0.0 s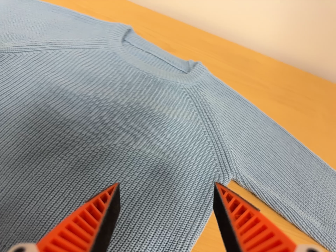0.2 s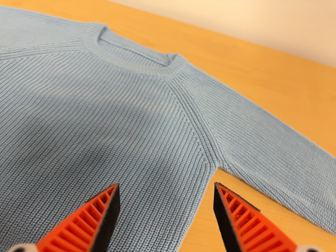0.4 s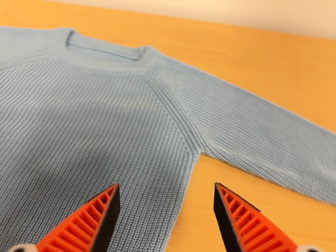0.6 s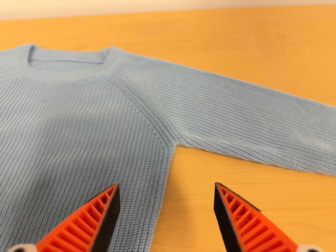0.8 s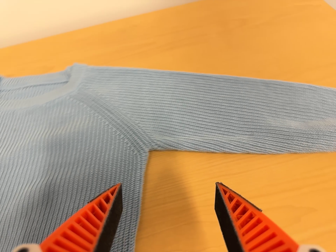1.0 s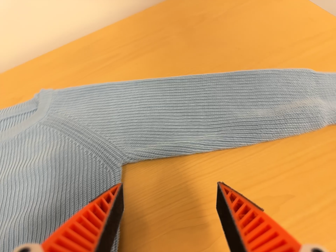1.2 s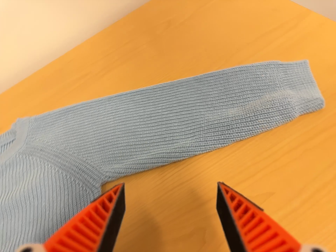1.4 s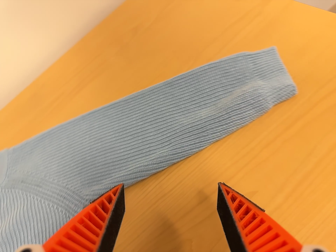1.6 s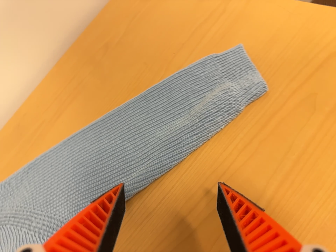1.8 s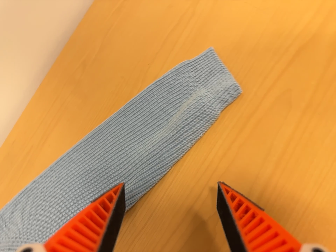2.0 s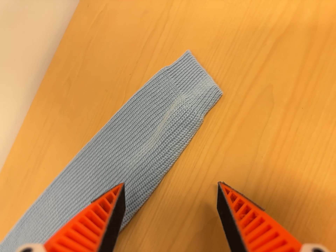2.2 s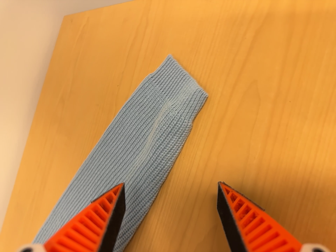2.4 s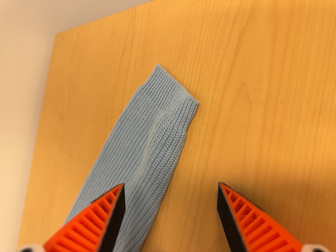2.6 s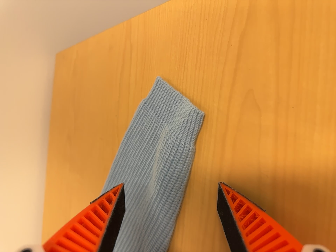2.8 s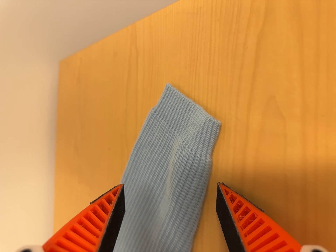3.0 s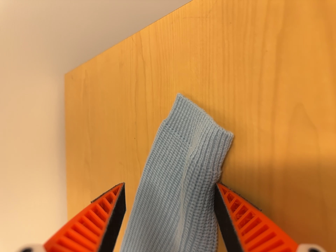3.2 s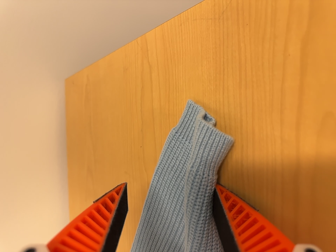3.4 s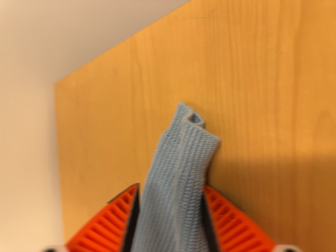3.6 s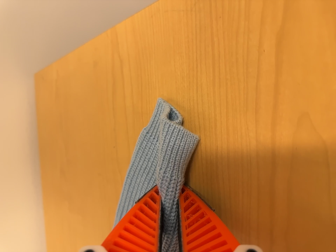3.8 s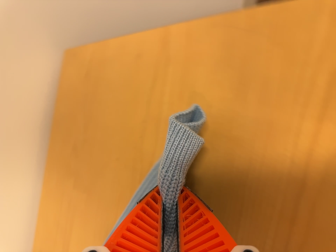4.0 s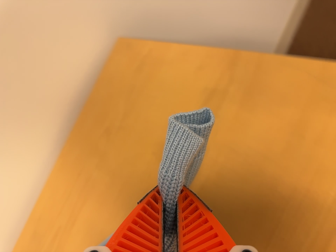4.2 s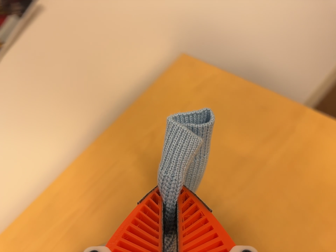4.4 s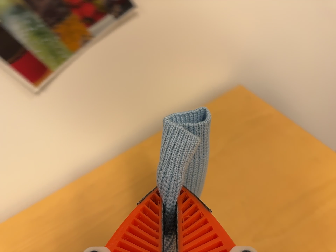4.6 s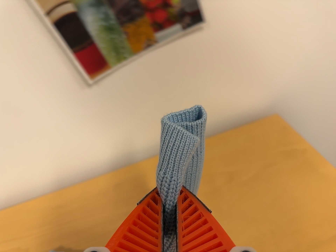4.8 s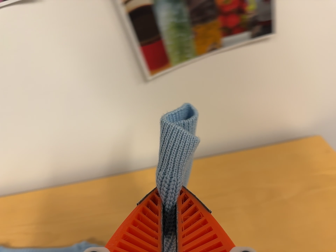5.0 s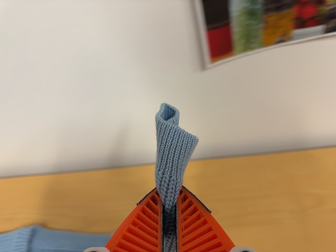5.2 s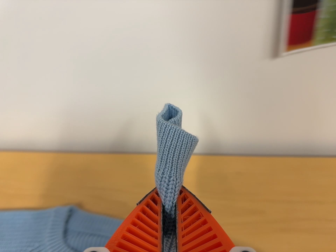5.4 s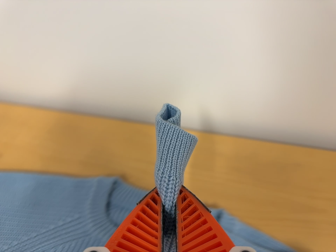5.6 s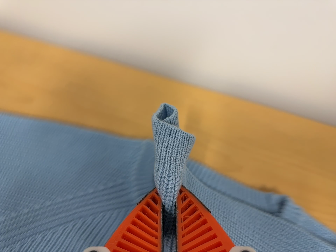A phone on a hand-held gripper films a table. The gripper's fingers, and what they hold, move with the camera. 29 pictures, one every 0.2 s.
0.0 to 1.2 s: The camera travels to its right, about 22 cm, so close, fixed things drift to the left. It rolls about its line of sight by about 55 degrees, and the scene rotates counterclockwise.
1.2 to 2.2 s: The camera travels to its right and toward the top of its view, about 16 cm, so close, fixed things drift to the left. It rolls about its line of sight by about 40 degrees, and the scene rotates counterclockwise.
2.2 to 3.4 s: The camera travels forward and toward the top of its view, about 9 cm, so what stands in front looms larger. It rolls about its line of sight by about 20 degrees, and the scene rotates counterclockwise.
3.4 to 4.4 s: The camera travels to its left, about 28 cm, so close, fixed things drift to the right. It rolls about its line of sight by about 65 degrees, and the scene rotates clockwise.
4.4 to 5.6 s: The camera swings to its left by about 10 degrees, and the scene slides to the right. It travels to its left and forward, about 40 cm, so close, fixed things drift to the right. Its aim tips toward the bottom of its view by about 15 degrees, and the scene shifts upward. It rolls about its line of sight by about 45 degrees, and the scene rotates clockwise.
The film runs forward here.
